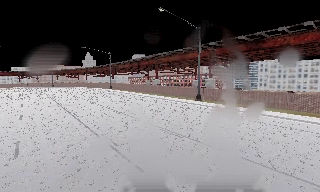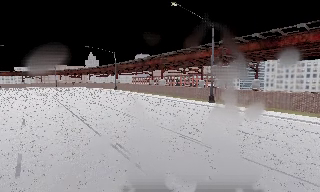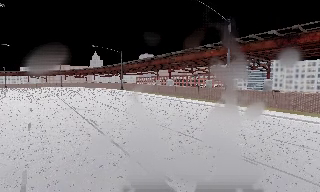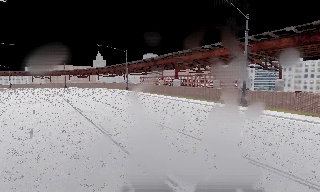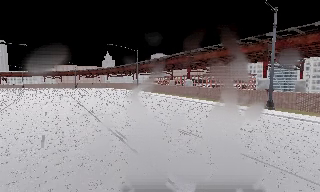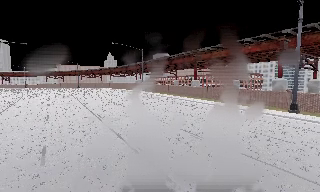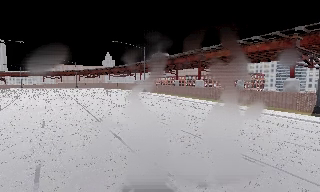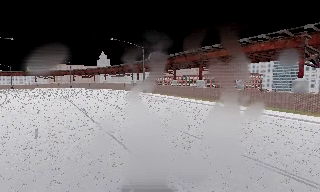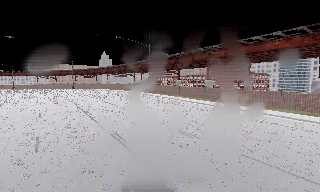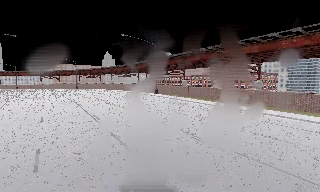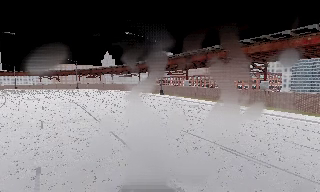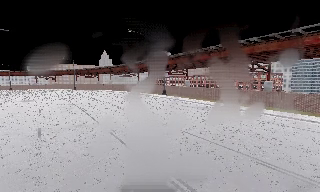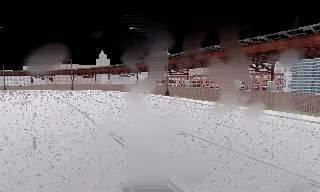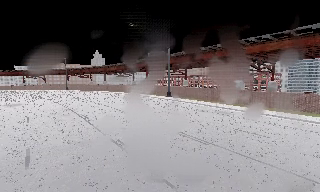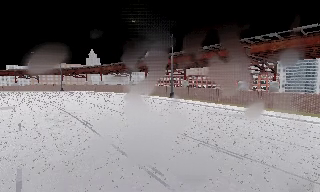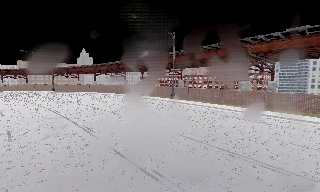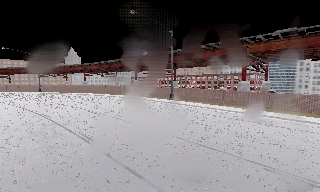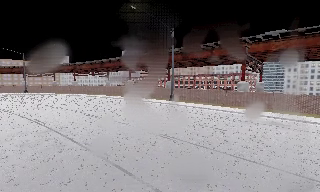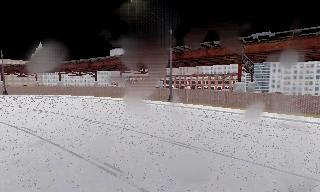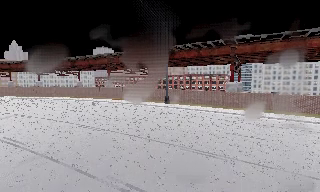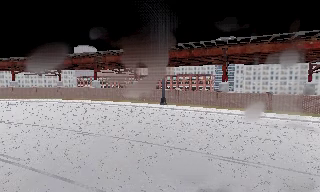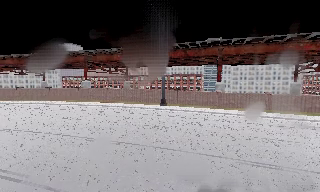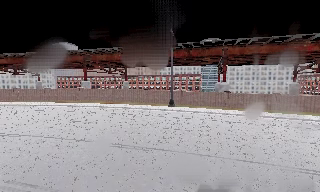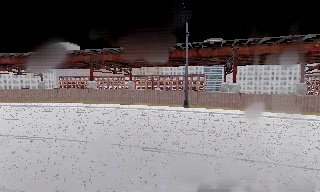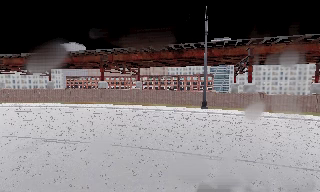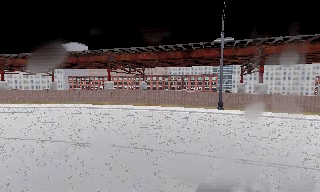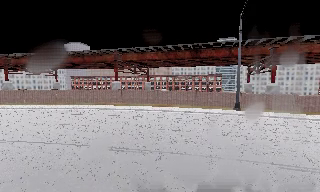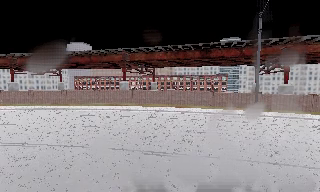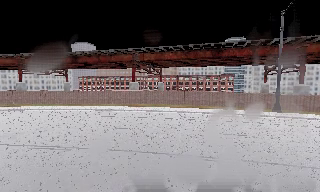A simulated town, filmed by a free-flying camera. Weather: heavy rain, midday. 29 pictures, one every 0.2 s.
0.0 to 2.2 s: The camera travels forward and to its left, about 20 m, so what stands in front looms larger.
2.2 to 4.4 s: The camera pans to its right, which is clockwise from overhead, by about 35 degrees. It travels to its left and forward, about 19 m.
4.4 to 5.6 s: The camera travels to its left, about 11 m, so close, fixed things drift to the right.
The film runs backward here.
